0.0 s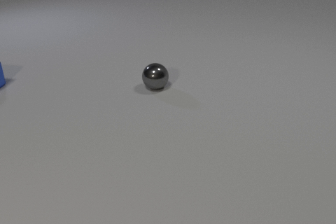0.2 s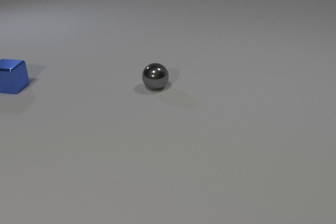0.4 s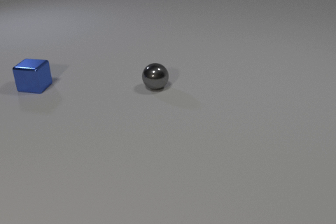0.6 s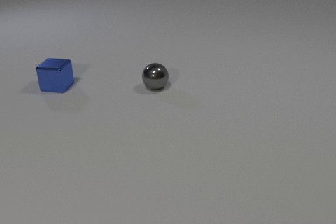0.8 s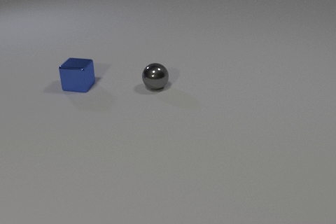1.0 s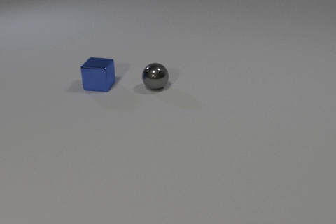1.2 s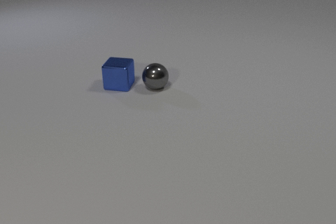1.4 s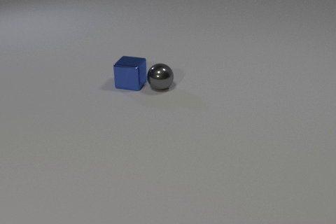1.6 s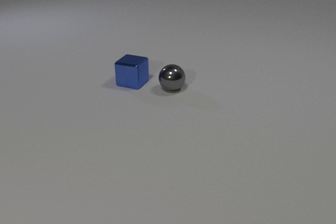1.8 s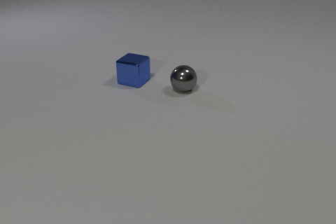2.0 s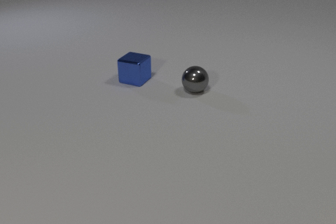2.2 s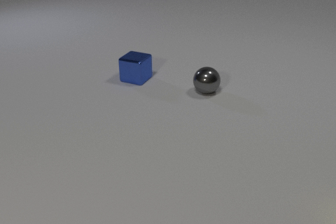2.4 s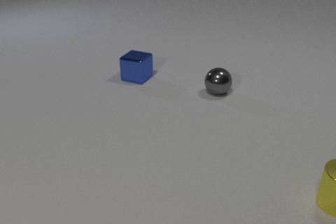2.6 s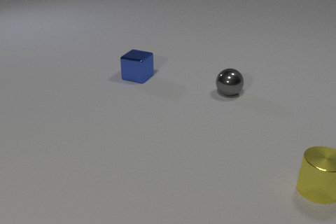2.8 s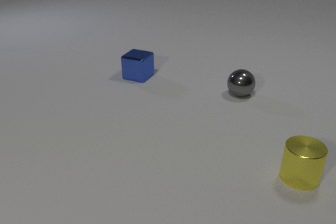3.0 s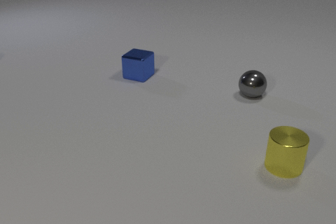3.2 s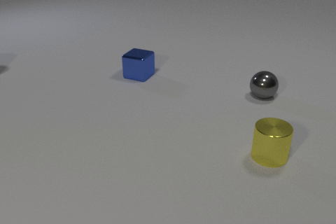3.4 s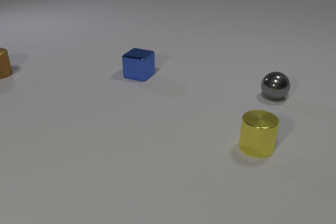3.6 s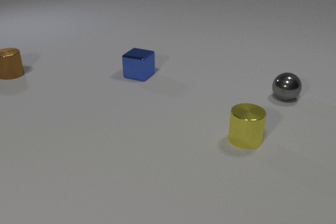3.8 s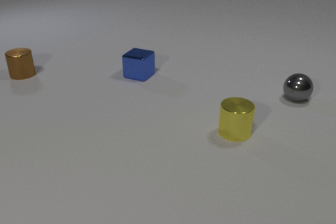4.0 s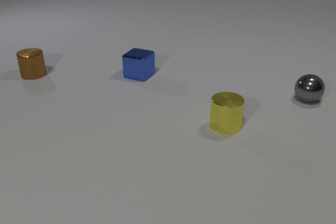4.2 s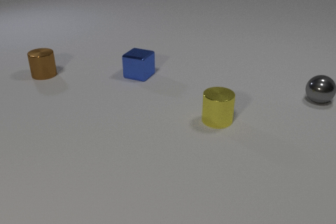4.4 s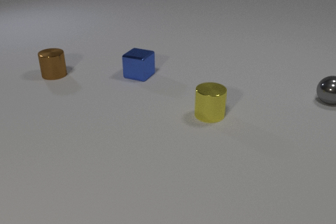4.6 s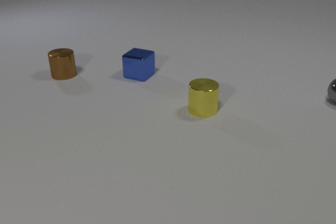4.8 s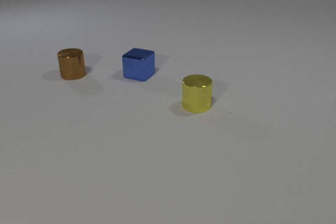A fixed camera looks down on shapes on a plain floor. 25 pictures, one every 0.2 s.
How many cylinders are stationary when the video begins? 0.
What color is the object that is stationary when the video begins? gray.
How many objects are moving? 4.
0.0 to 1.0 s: The blue metal cube slides to the right.
1.0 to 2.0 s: The blue metal cube slides to the right. The gray metal sphere rolls to the right. The blue metal cube and the gray metal sphere collide.
2.0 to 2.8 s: The blue metal cube slides away from the camera. The gray metal sphere rolls to the right. The yellow metal cylinder comes in at the right edge, slides to the left and away from the camera.
2.8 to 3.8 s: The gray metal sphere rolls to the right. The brown metal cylinder comes in at the left edge, slides to the right and toward the camera. The yellow metal cylinder slides to the left and away from the camera.
3.8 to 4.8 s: The gray metal sphere rolls to the right, leaves at the right edge. The brown metal cylinder slides to the right. The yellow metal cylinder slides away from the camera and to the left.
